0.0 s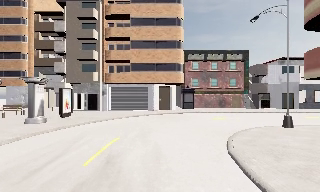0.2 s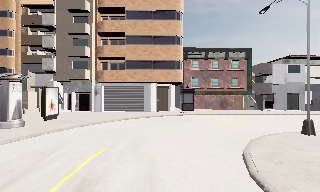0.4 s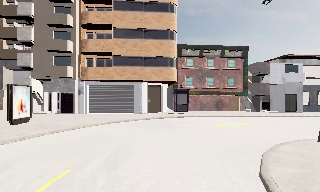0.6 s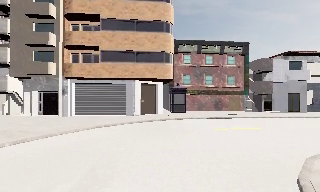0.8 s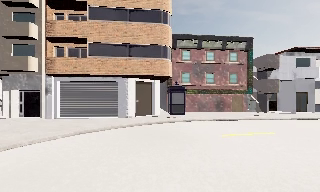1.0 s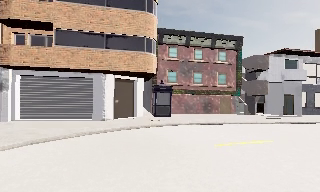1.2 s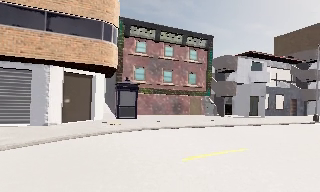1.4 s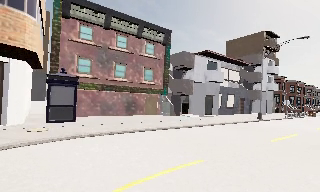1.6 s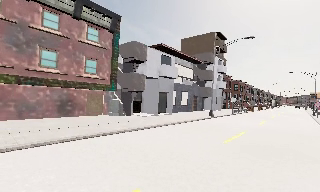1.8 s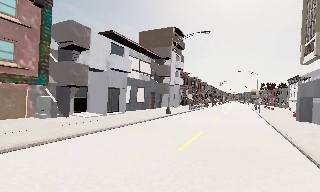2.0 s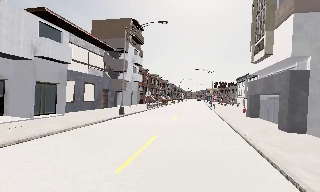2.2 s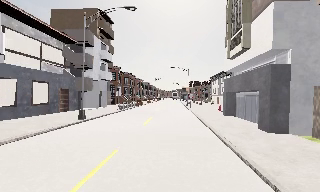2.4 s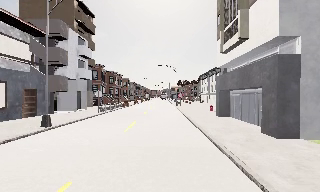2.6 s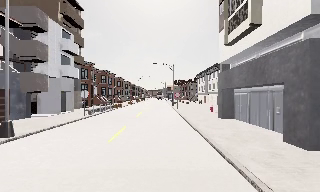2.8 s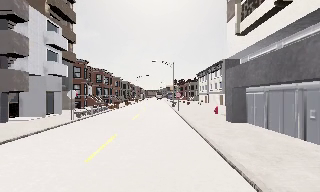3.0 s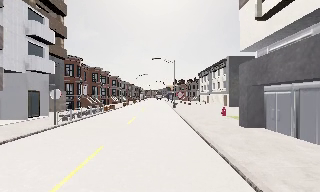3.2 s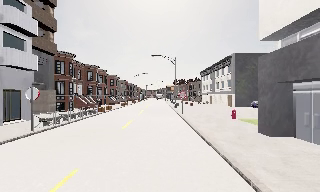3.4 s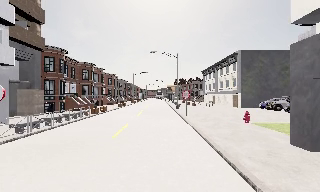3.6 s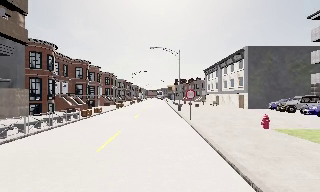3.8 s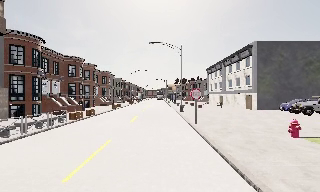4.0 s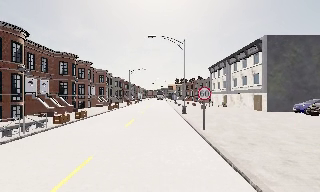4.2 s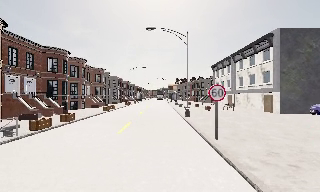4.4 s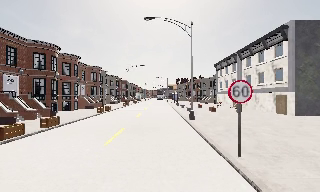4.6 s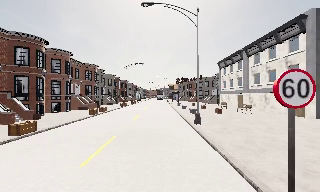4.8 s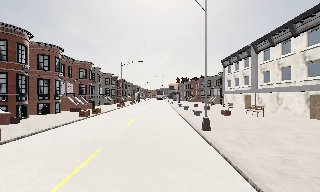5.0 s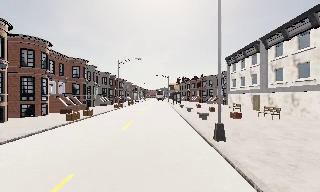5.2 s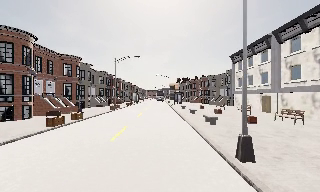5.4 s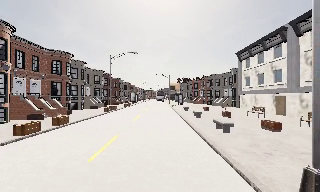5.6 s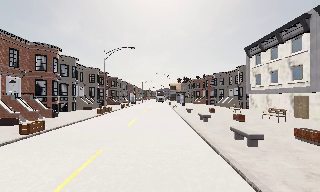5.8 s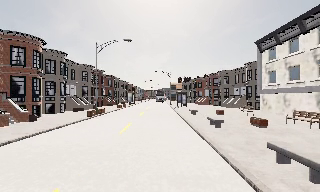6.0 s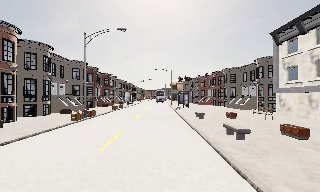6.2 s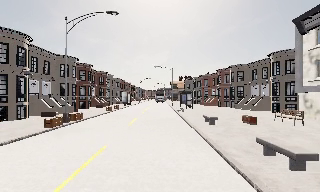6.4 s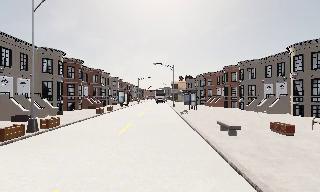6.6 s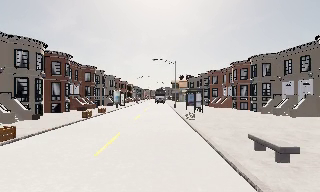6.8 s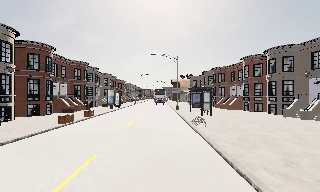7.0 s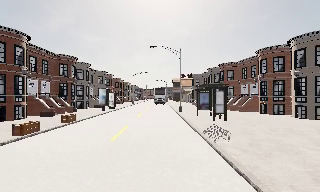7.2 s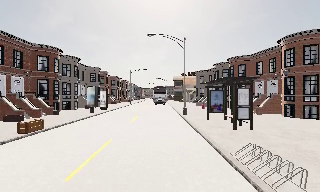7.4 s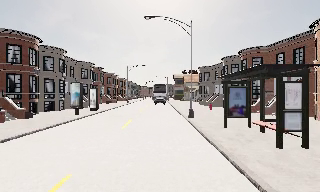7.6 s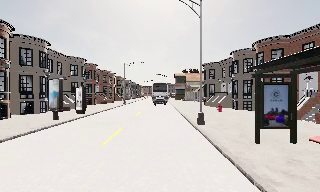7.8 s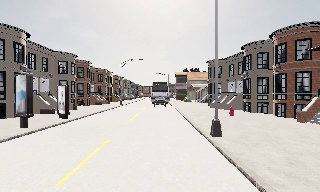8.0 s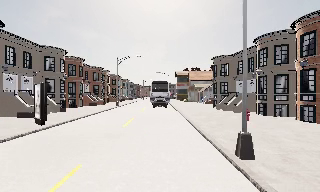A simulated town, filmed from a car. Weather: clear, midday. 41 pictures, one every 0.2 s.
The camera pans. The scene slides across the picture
to the left.
The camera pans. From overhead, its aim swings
clockwise.
0.0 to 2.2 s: The camera pans to its right, which is clockwise from overhead, by about 85 degrees. It travels forward, about 19 m.
2.2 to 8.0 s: The camera travels forward, about 65 m, so what stands in front looms larger.
The film runs forward here.
